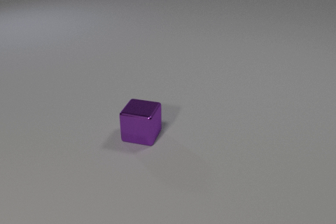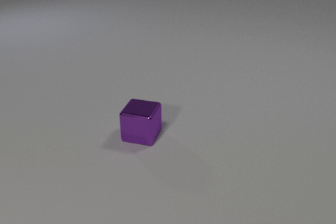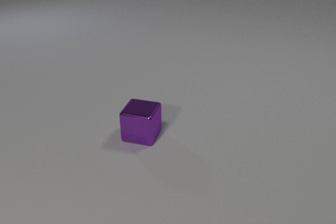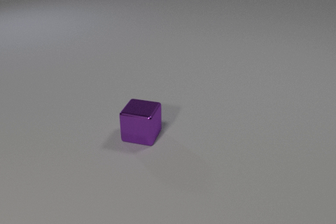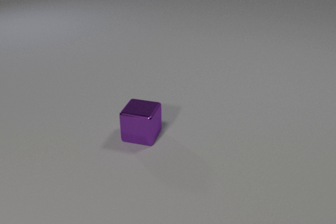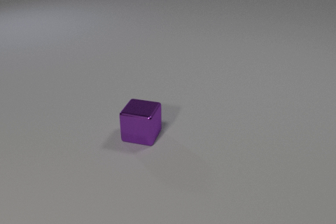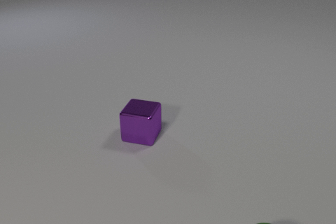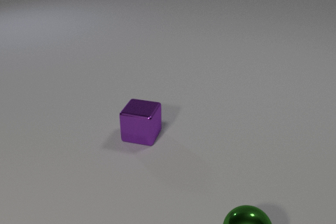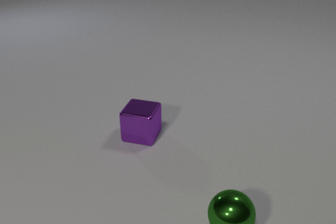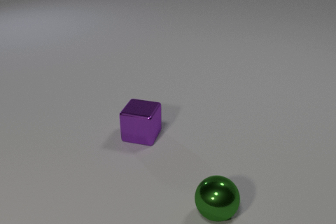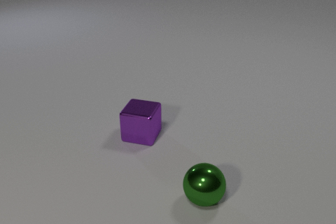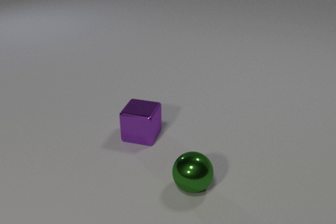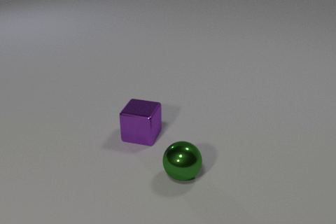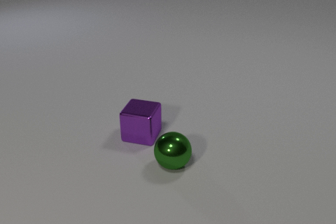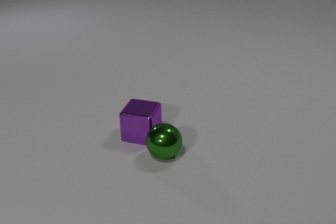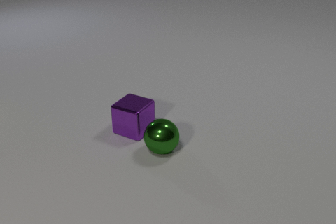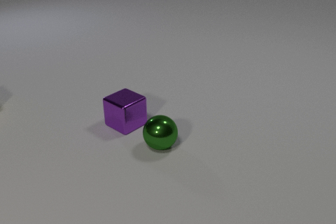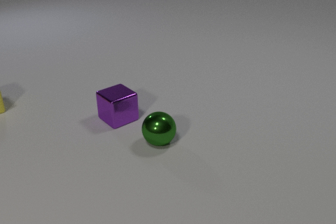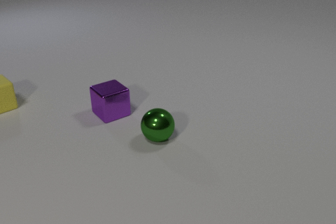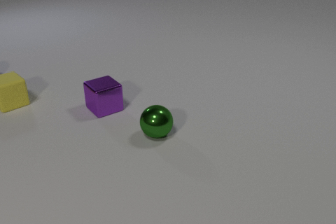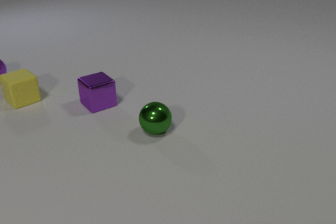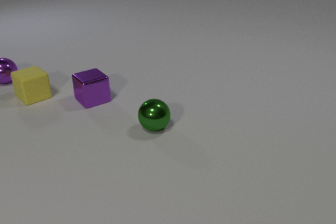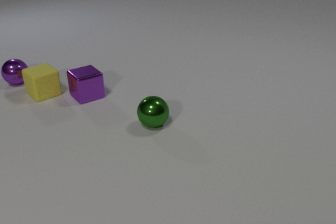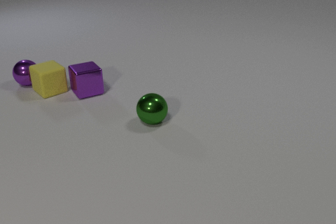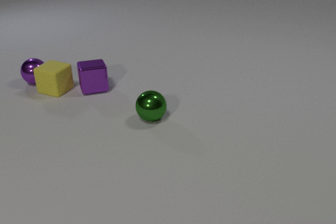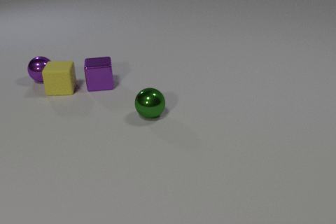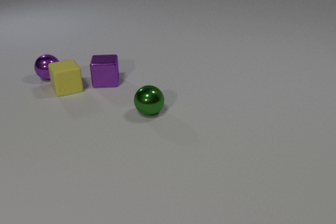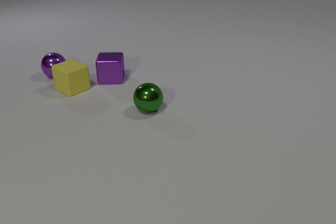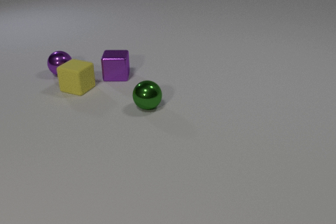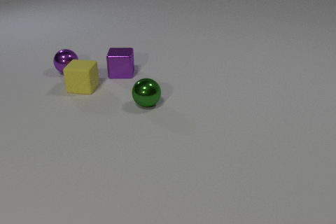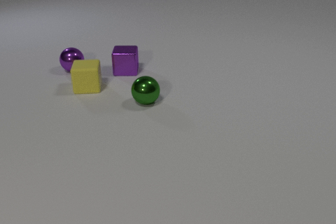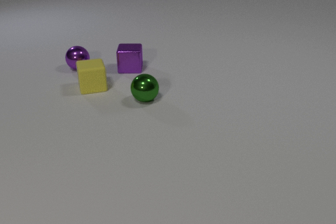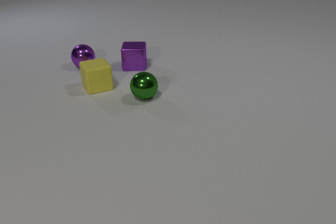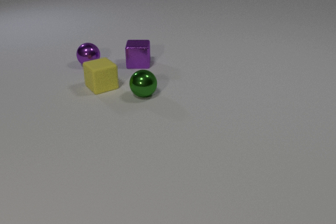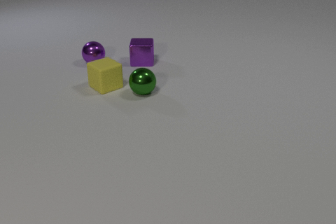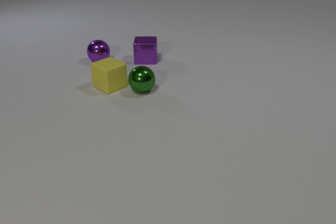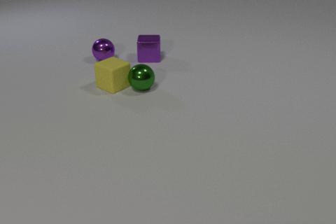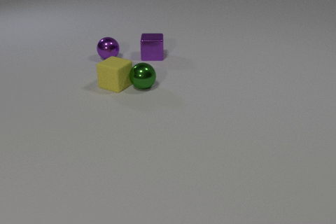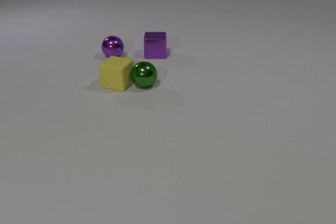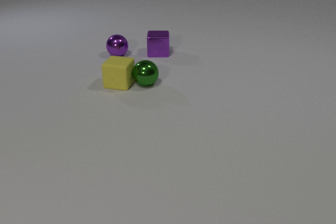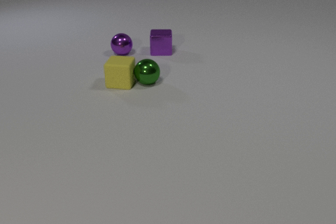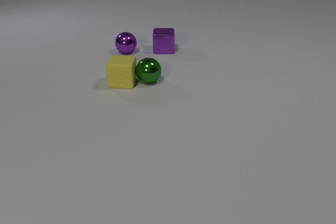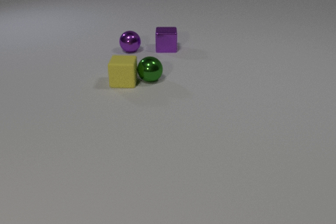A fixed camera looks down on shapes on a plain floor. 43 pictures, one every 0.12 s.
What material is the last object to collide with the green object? rubber.
What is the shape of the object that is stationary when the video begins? cube.
What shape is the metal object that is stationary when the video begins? cube.
0.00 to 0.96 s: The green metal sphere comes in at the bottom edge, rolls away from the camera and to the left.
0.96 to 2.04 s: The green metal sphere rolls away from the camera and to the left. The purple metal cube slides away from the camera and to the left, spins clockwise seen from above by about 30 degrees, its near face sliding to the left. The yellow rubber cube comes in at the left edge. The green metal sphere and the purple metal cube collide.
2.04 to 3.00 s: The green metal sphere rolls away from the camera. The purple metal cube slides away from the camera, spins so that its near face slides to the left, clockwise seen from above. The purple metal sphere comes in at the left edge, rolls to the right. The yellow rubber cube slides to the right, spins counterclockwise seen from above by about 45 degrees, its near face sliding to the right. The purple metal cube and the yellow rubber cube collide. The purple metal sphere and the yellow rubber cube collide.
3.00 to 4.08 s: The green metal sphere rolls away from the camera. The purple metal cube slides away from the camera and to the right. The purple metal sphere rolls to the right and away from the camera. The yellow rubber cube slides to the right, spins so that its near face slides to the right, counterclockwise seen from above.
4.08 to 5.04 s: The green metal sphere rolls away from the camera. The purple metal cube slides away from the camera and to the right. The purple metal sphere rolls to the right and away from the camera. The yellow rubber cube slides to the right and away from the camera, spins counterclockwise seen from above by about 45 degrees, its near face sliding to the right. The green metal sphere and the yellow rubber cube collide.
